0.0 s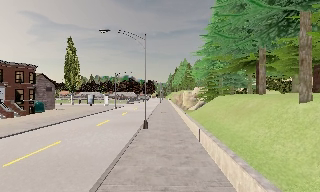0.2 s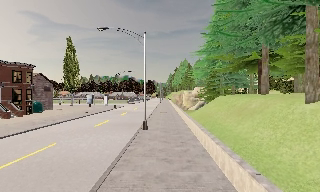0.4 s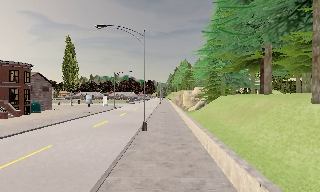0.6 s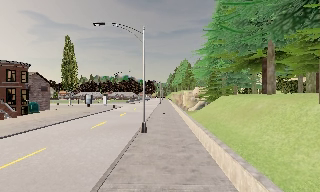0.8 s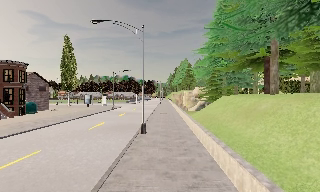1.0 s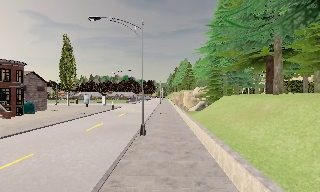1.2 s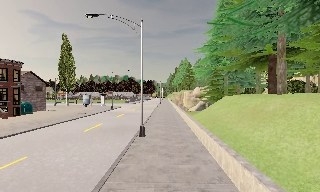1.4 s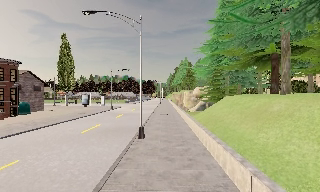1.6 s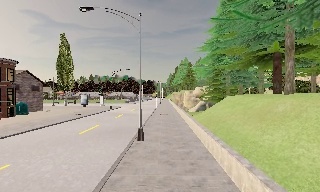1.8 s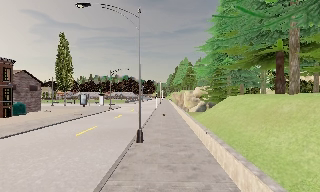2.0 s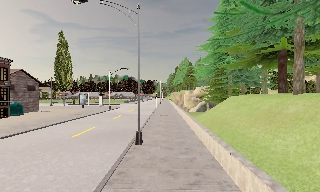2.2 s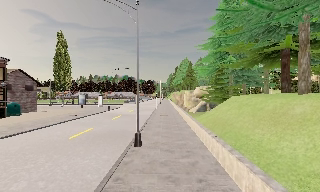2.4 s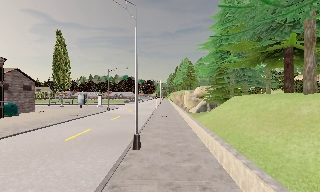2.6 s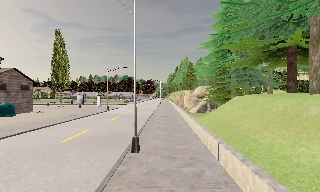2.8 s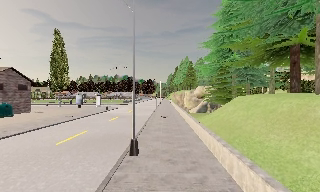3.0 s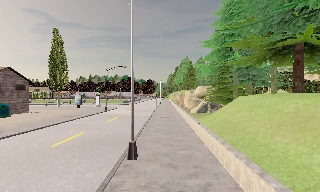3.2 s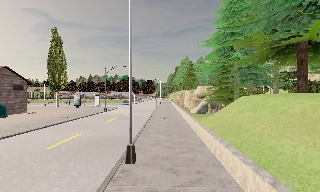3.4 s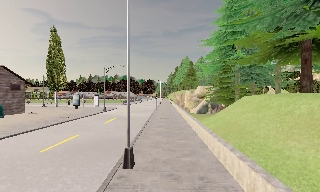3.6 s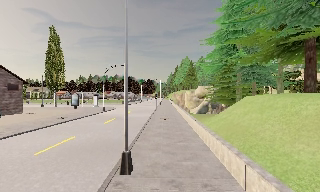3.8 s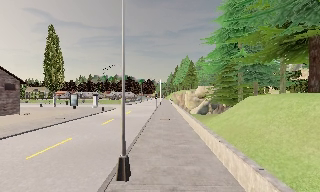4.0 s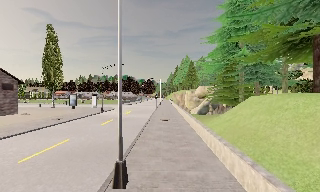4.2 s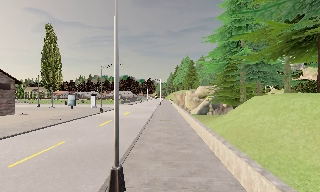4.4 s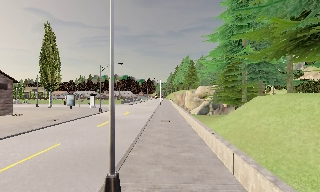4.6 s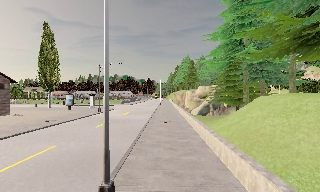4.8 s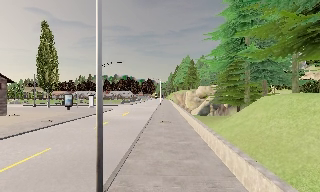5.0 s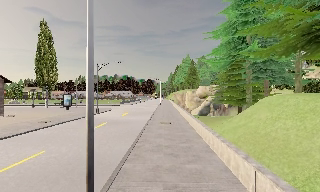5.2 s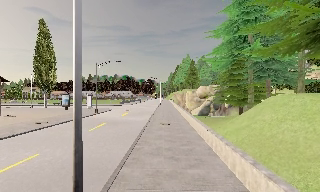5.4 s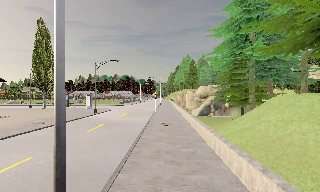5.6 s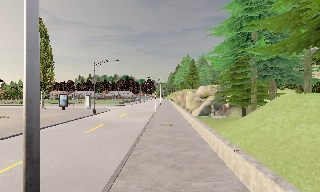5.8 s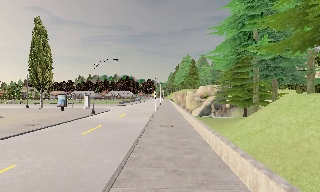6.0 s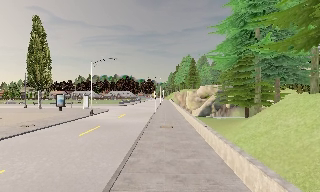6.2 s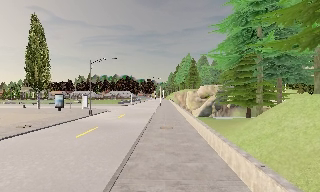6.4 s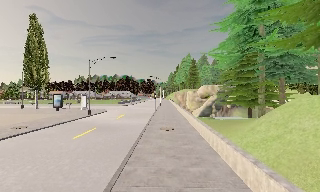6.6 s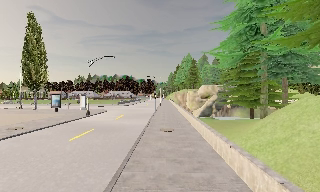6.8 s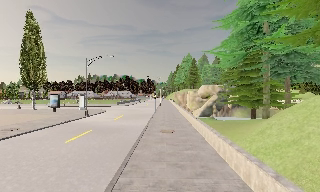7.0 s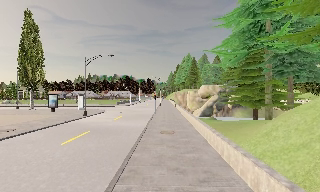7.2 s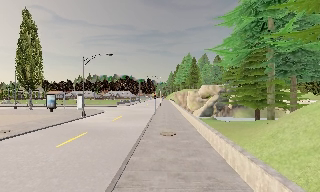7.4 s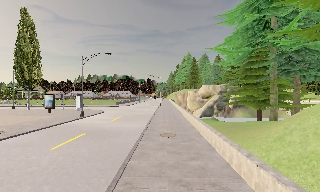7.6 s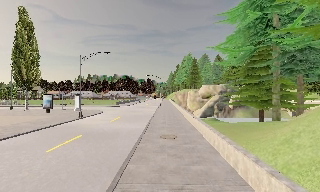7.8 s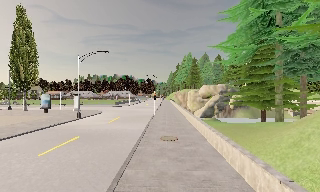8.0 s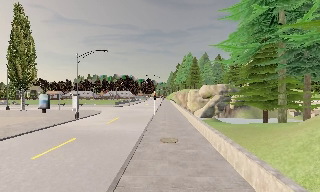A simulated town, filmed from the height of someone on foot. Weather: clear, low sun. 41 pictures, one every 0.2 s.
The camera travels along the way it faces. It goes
forward.
0.0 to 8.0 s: The camera travels forward, about 16 m, so what stands in front looms larger.
The film runs forward here.
